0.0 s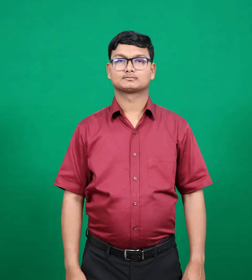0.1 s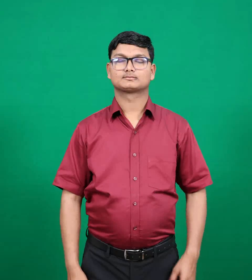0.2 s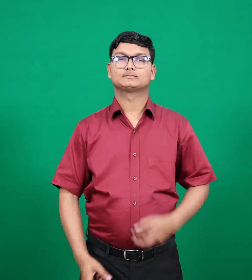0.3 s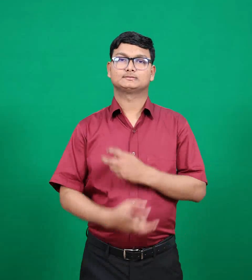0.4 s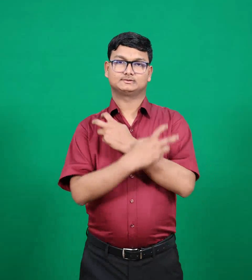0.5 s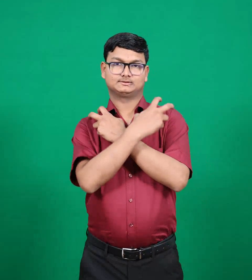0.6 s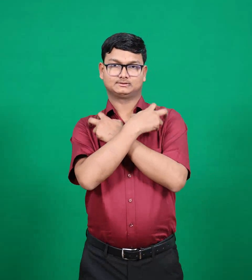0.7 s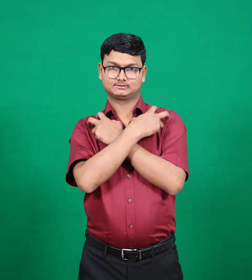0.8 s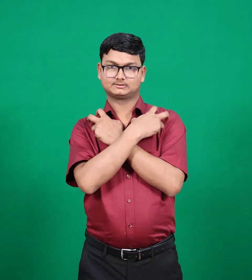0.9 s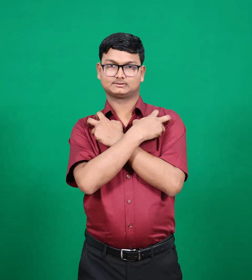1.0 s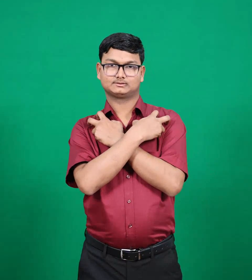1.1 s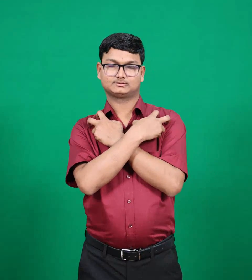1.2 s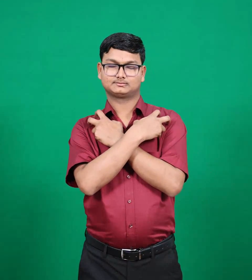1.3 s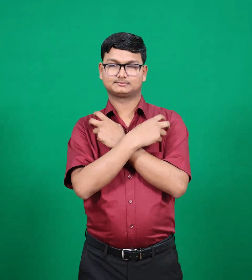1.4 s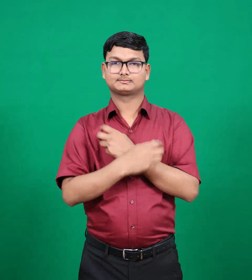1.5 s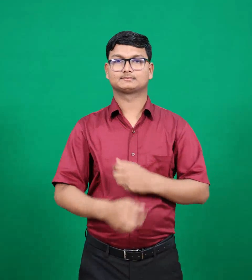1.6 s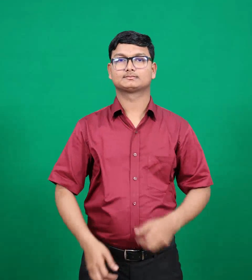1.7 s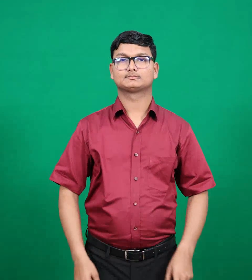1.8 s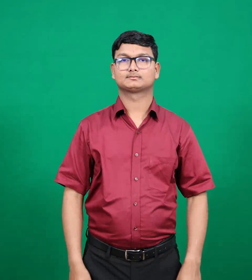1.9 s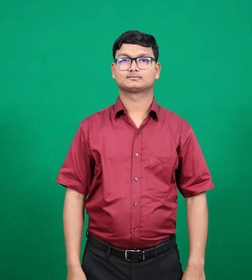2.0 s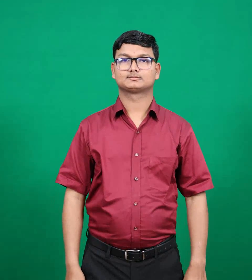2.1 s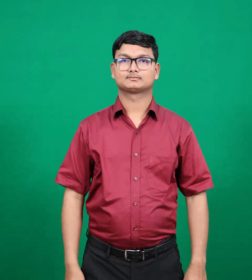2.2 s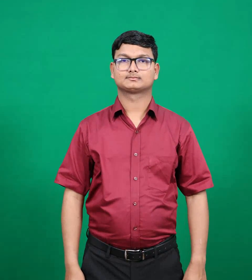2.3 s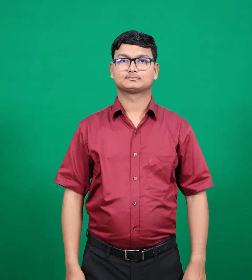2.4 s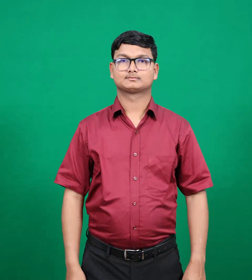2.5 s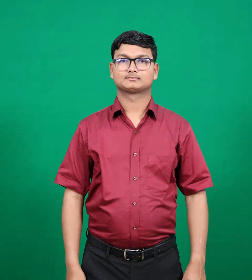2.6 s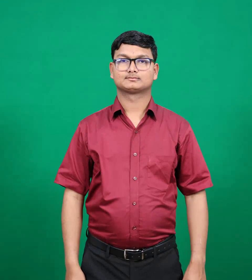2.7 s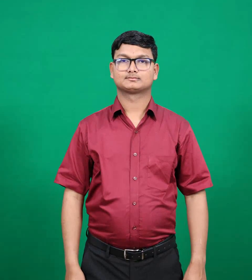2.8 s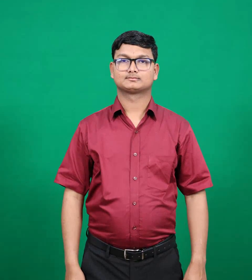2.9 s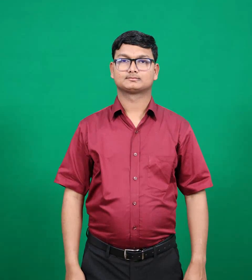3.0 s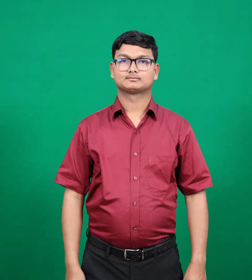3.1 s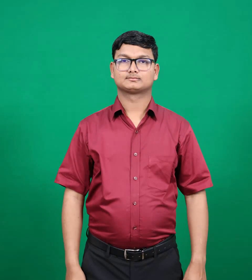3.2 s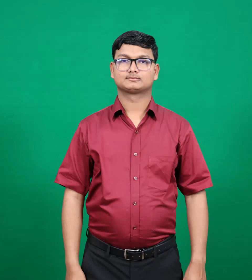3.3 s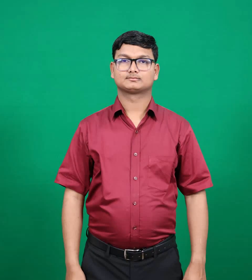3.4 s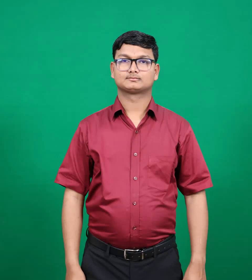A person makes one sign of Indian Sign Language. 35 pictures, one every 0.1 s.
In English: skull
